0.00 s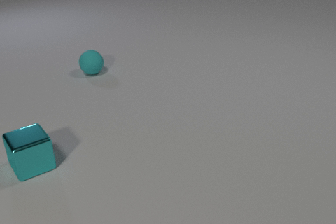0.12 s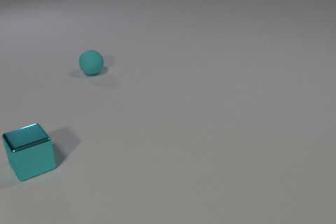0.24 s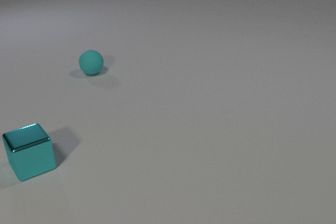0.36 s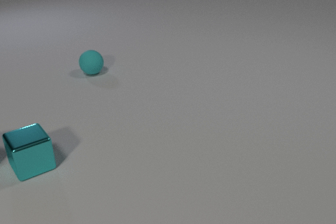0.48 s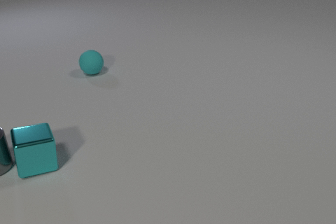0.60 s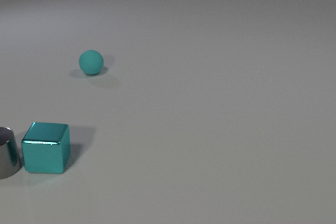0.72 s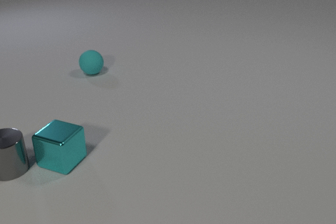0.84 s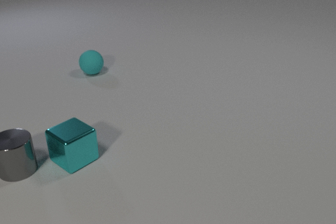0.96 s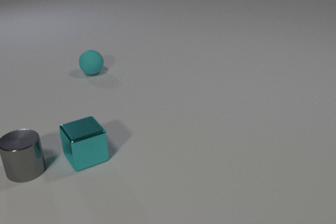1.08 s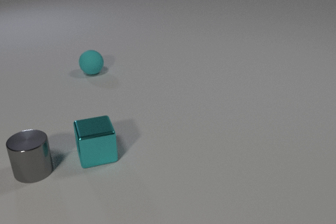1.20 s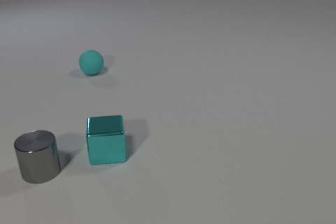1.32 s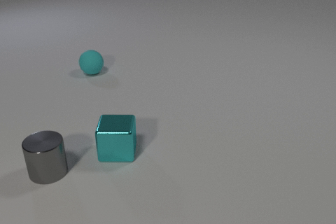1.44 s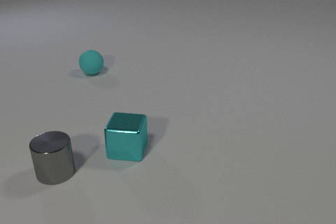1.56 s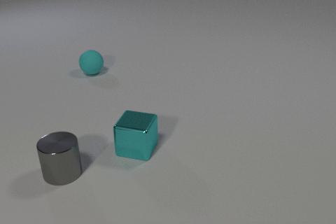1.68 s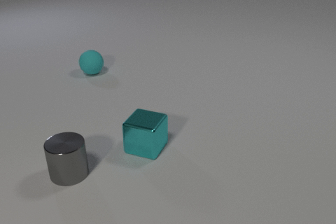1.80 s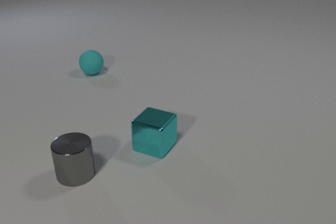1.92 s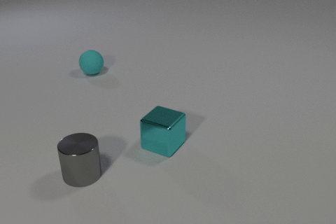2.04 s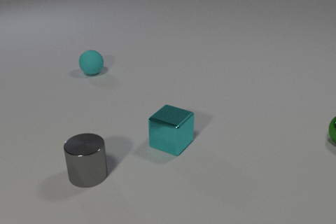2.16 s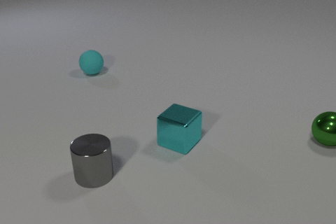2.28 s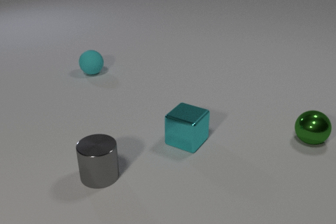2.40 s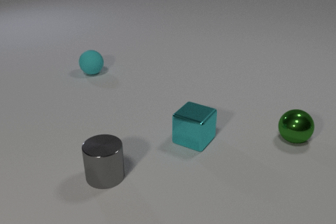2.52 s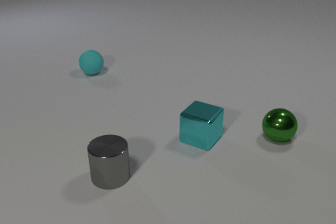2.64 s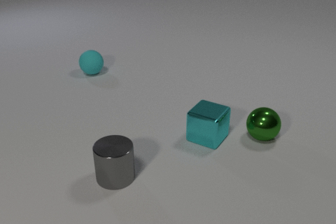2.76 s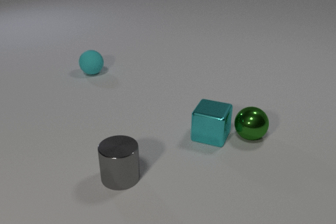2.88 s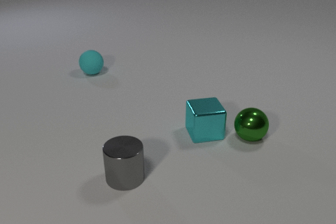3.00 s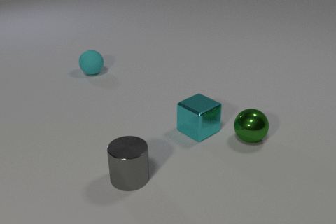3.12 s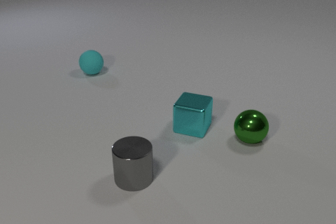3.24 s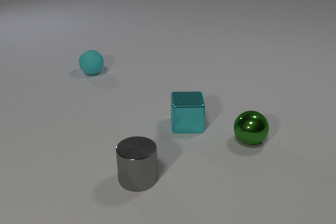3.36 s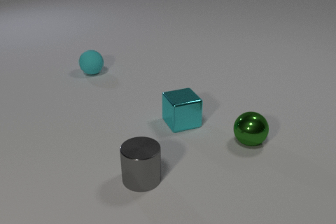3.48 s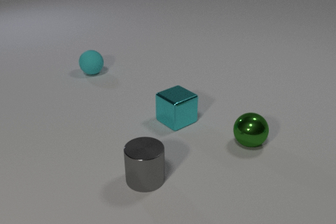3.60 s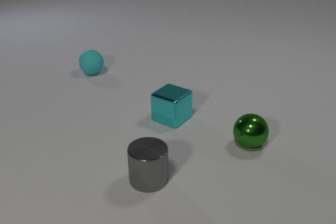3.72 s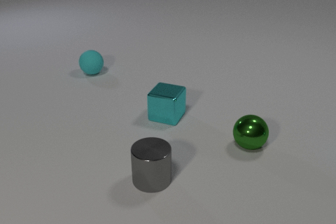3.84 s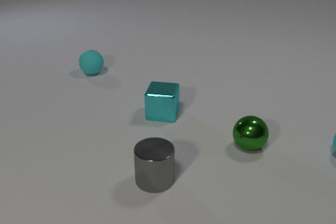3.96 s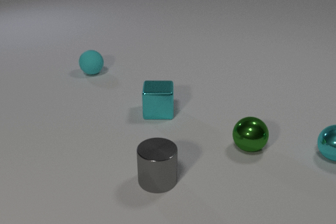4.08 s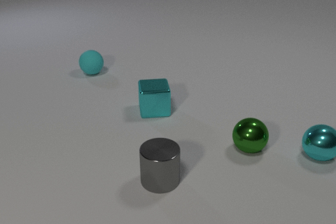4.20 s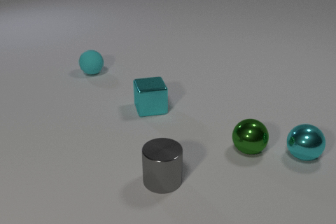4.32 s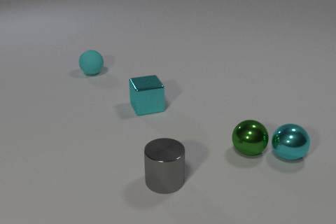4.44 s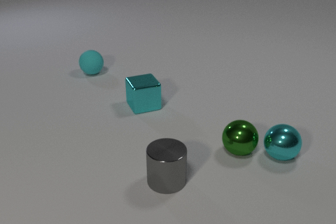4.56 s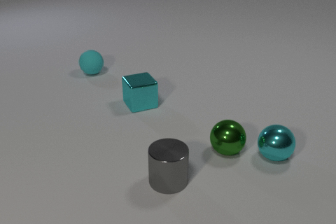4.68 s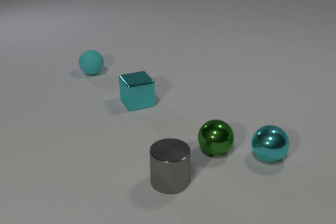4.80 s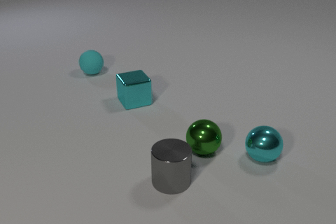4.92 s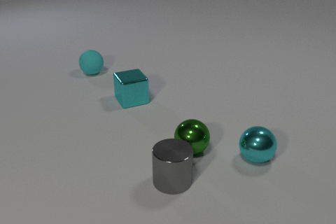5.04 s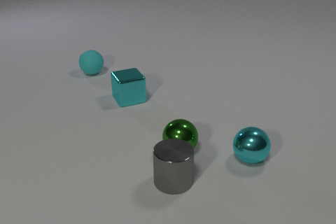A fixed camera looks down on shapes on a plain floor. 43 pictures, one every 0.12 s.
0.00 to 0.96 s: The gray metal cylinder comes in at the left edge, slides to the right and toward the camera. The cyan metal cube slides to the right, spins clockwise seen from above by about 90 degrees, its near face sliding to the left. The gray metal cylinder and the cyan metal cube collide.
0.96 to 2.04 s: The gray metal cylinder slides to the right and toward the camera. The cyan metal cube slides to the right, spins clockwise seen from above by about 60 degrees, its near face sliding to the left. The green metal sphere comes in at the right edge.
2.04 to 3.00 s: The gray metal cylinder slides to the right. The cyan metal cube slides to the right and away from the camera, spins counterclockwise seen from above by about 75 degrees, its near face sliding to the right. The green metal sphere rolls to the left. The cyan metal cube and the green metal sphere collide.
3.00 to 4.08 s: The gray metal cylinder slides to the right. The cyan metal cube slides to the left and away from the camera, spins so that its near face slides to the right, counterclockwise seen from above. The green metal sphere rolls toward the camera. The cyan metal sphere comes in at the right edge, rolls to the left and toward the camera.
4.08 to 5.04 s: The gray metal cylinder slides to the right. The cyan metal cube slides away from the camera and to the left. The green metal sphere rolls to the left. The cyan metal sphere rolls to the left. The green metal sphere and the cyan metal sphere collide.
How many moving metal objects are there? 4.
Are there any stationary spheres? yes.
What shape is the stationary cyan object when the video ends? sphere.
